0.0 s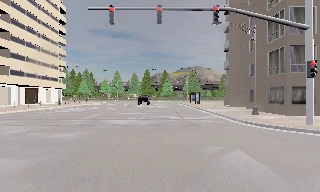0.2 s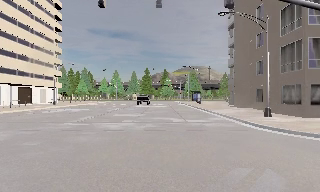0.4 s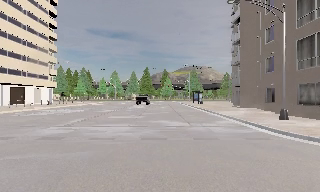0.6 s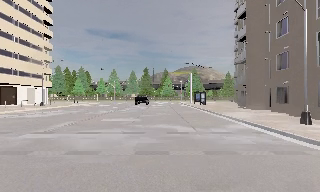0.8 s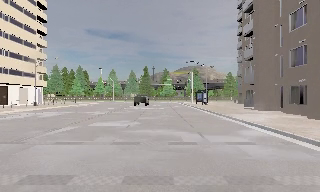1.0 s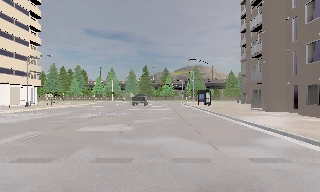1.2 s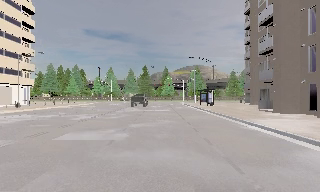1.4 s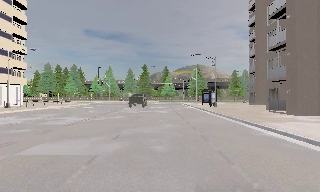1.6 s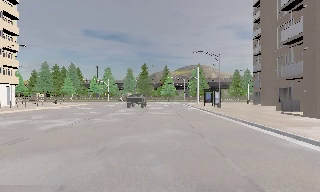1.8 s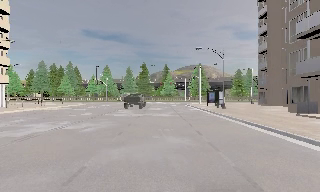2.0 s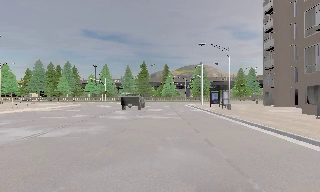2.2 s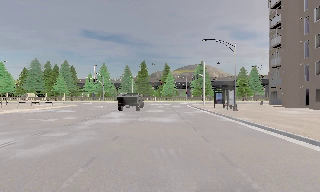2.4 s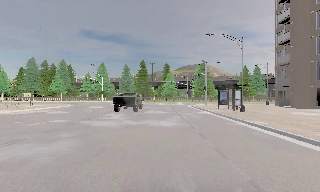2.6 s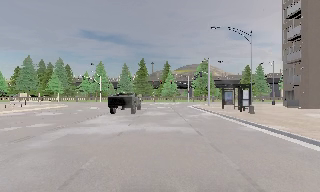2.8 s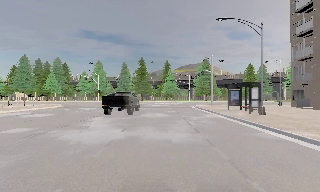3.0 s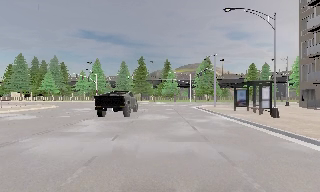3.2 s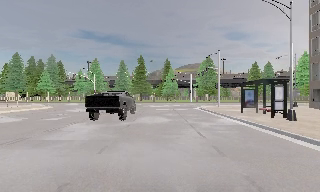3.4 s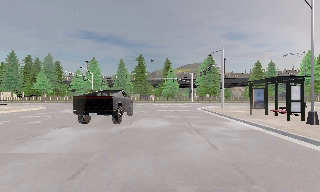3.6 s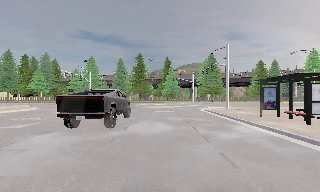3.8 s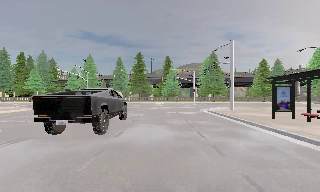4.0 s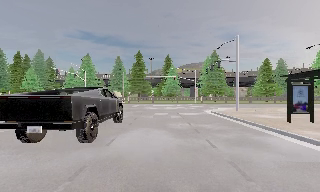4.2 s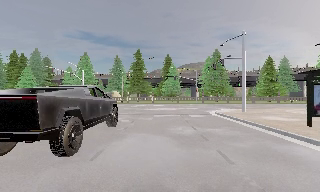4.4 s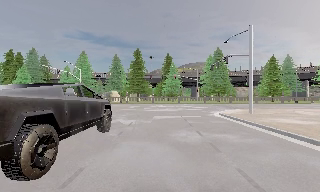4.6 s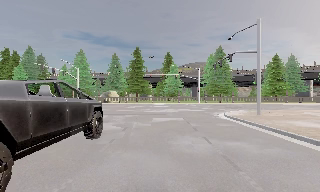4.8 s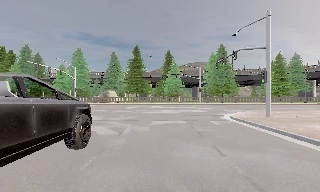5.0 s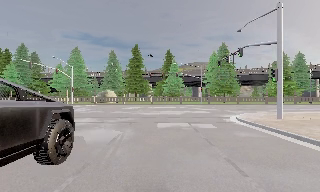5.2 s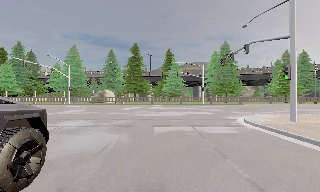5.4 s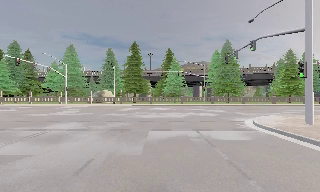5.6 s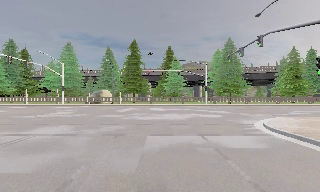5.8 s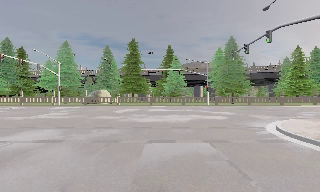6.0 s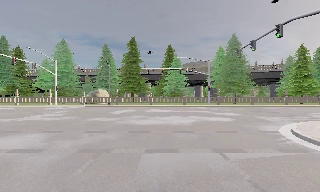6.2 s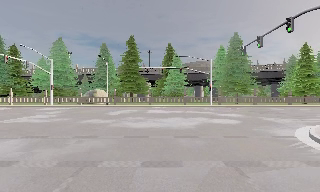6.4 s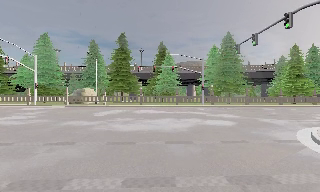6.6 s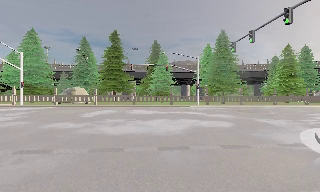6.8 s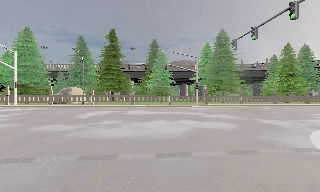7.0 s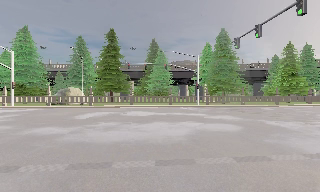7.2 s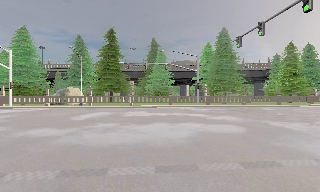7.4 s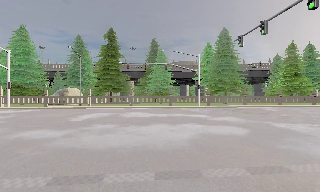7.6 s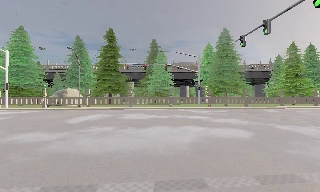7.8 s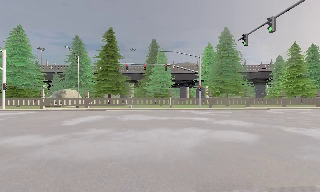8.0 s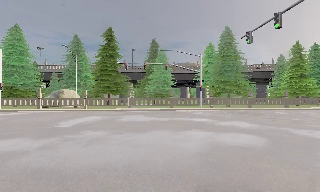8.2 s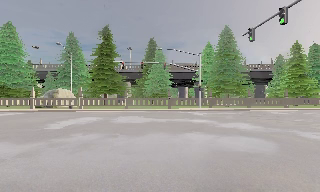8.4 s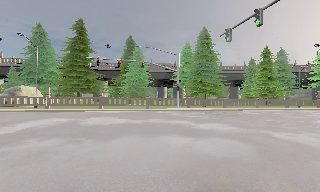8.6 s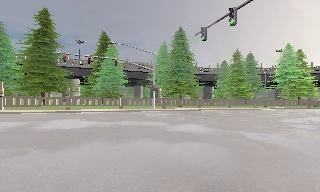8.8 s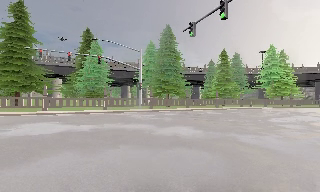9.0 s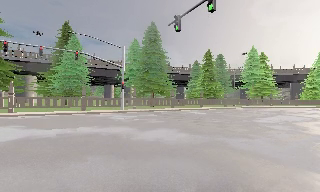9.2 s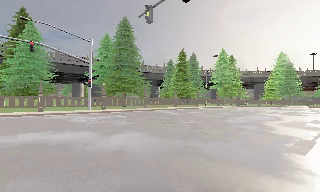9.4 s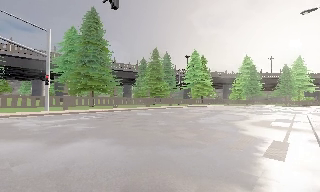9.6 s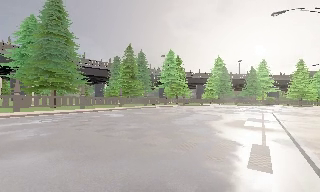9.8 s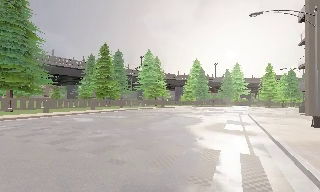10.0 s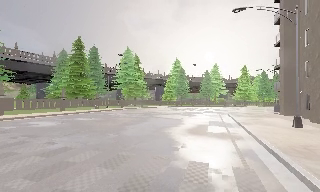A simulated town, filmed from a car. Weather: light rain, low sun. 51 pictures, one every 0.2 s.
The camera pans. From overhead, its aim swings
clockwise.
The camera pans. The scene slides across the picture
to the left.
0.0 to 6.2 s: The camera travels forward, about 40 m, so what stands in front looms larger.
6.2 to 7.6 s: The camera travels forward, about 3.5 m, so what stands in front looms larger. It loses speed.
7.6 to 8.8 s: The scene slides to the left, as the camera pans about 20 degrees to its right. It travels forward, about 4 m, so what stands in front looms larger. It gains speed.
8.8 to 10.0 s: The camera pans to its right, which is clockwise from overhead, by about 45 degrees. It travels forward, about 7 m.
The film runs forward here.
